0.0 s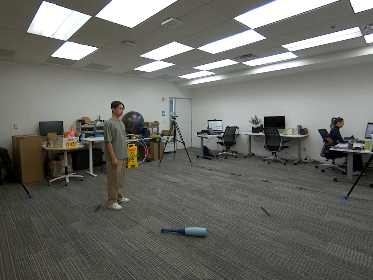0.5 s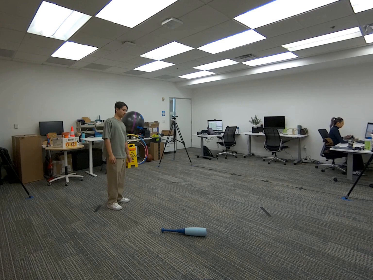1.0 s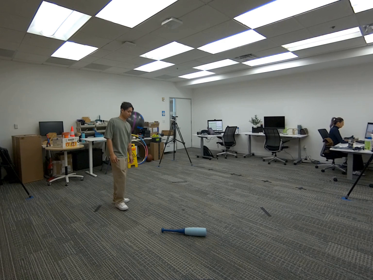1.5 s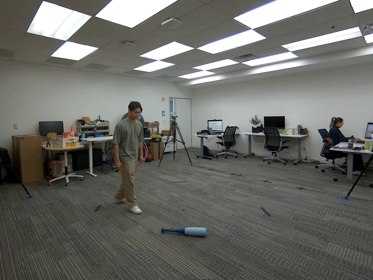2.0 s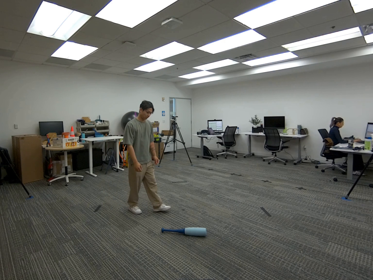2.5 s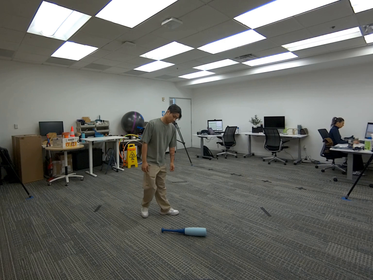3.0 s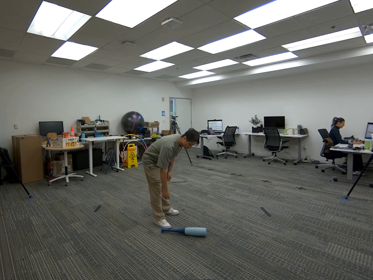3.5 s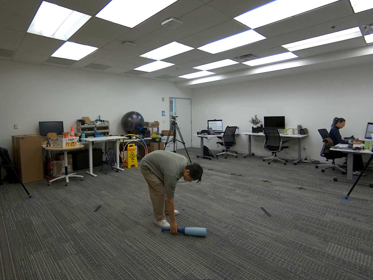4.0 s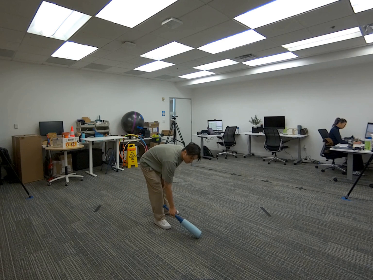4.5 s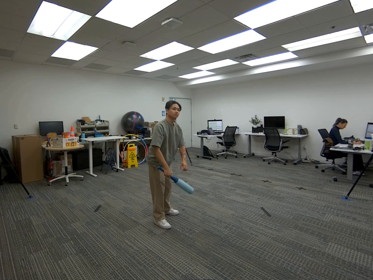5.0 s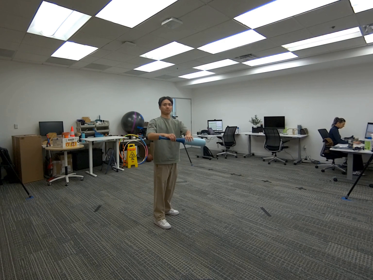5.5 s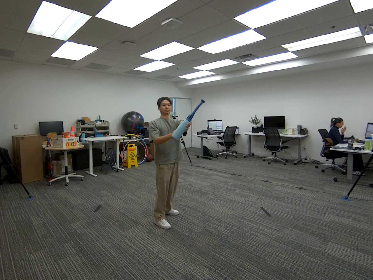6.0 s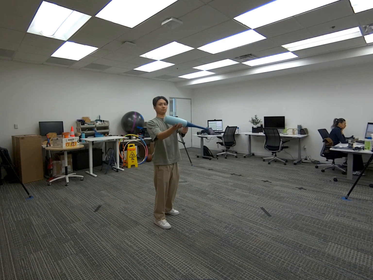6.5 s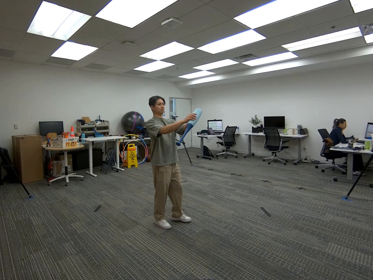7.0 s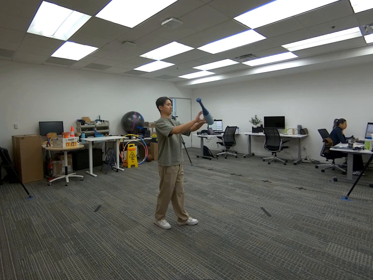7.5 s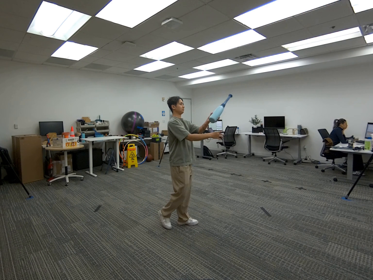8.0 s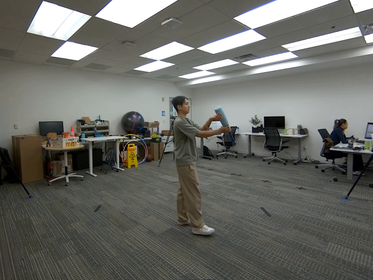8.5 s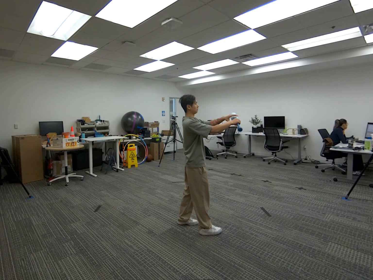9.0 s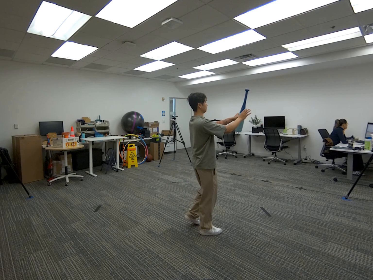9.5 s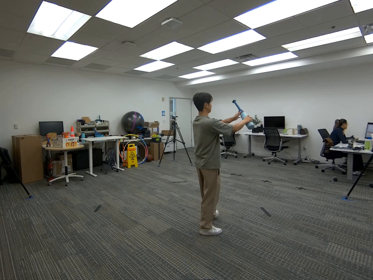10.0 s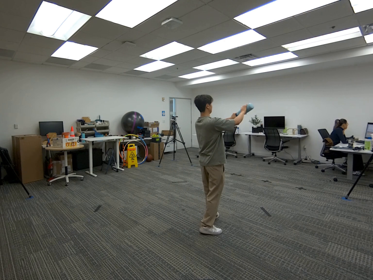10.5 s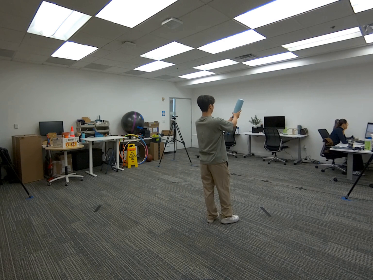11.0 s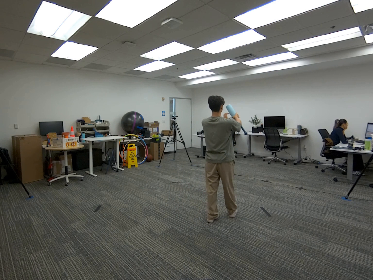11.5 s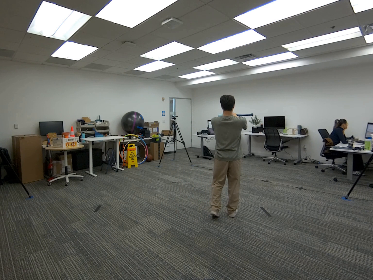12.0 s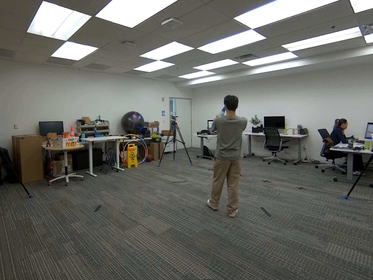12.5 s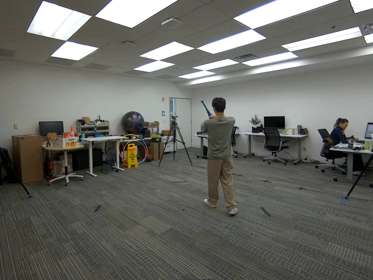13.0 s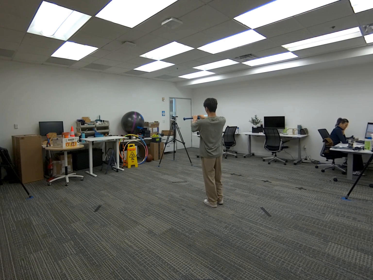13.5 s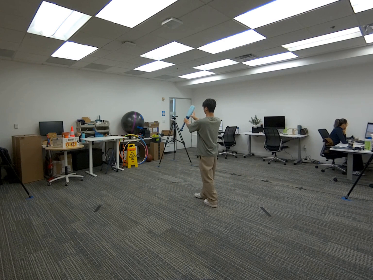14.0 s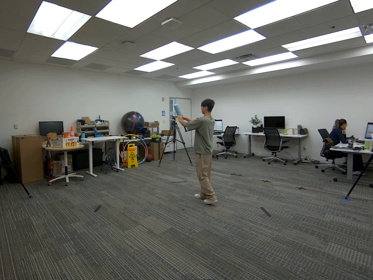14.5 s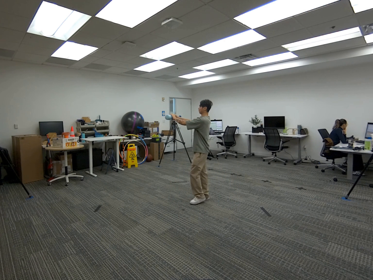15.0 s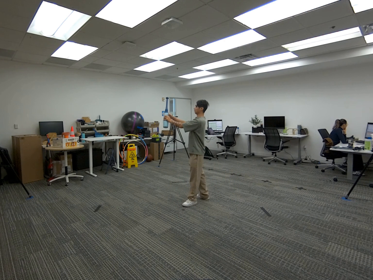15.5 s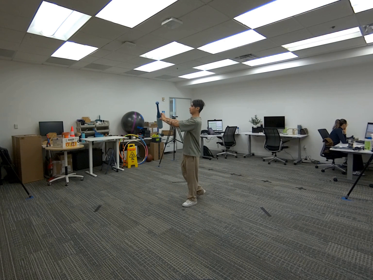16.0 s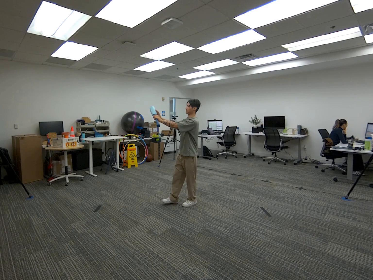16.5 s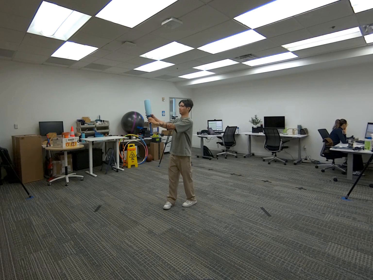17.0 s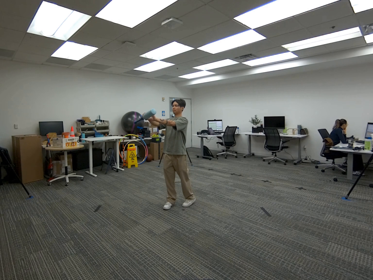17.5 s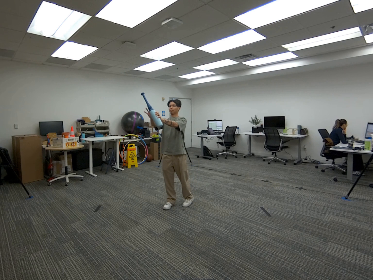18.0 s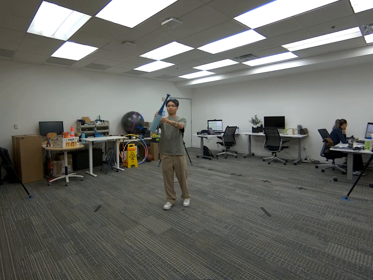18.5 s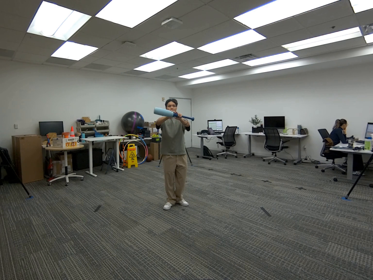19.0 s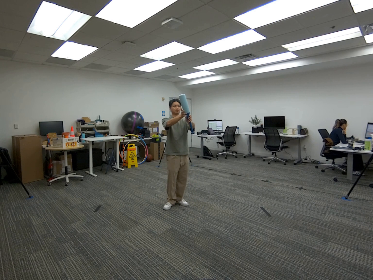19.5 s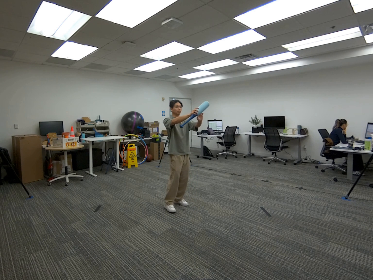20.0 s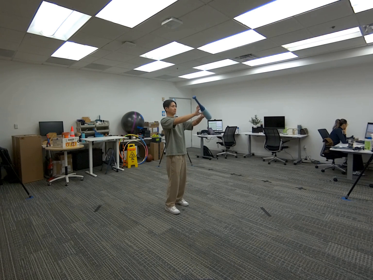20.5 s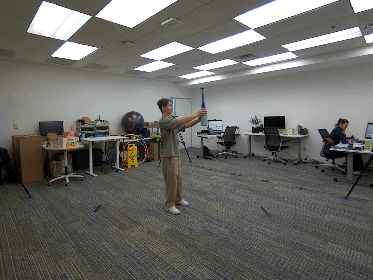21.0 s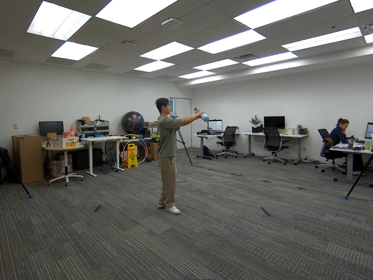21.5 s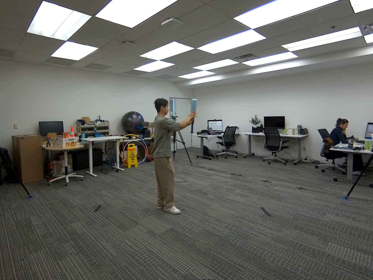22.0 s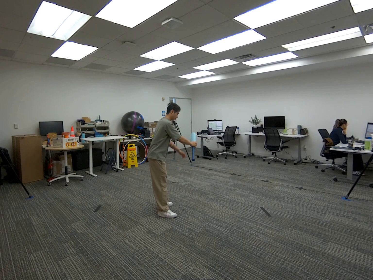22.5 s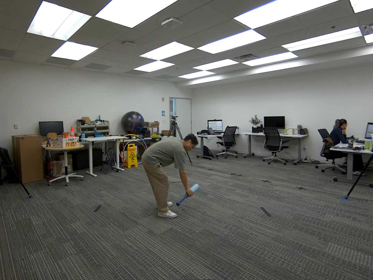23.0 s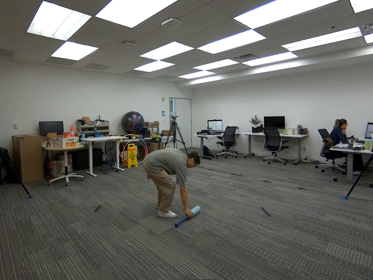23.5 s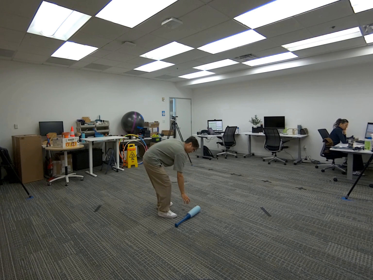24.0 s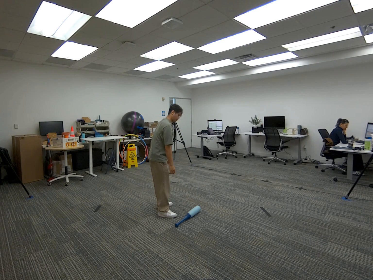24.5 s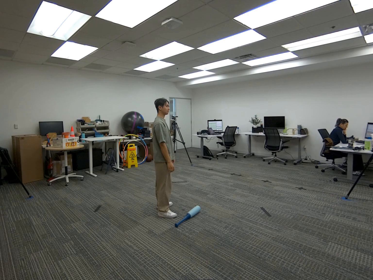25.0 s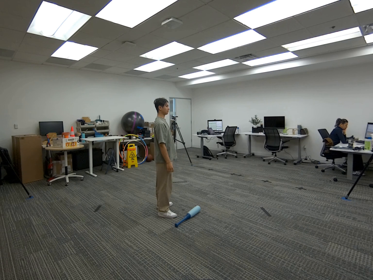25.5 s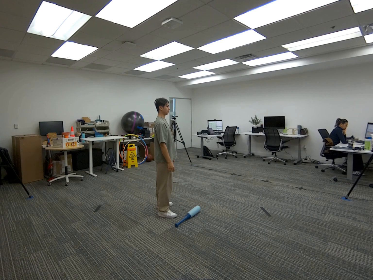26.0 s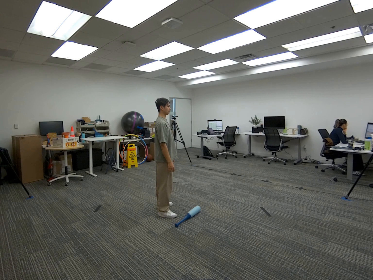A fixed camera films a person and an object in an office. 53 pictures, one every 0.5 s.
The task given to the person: Walk over to the baseball bat and pick up the baseball bat. Slowly begin to rotate the baseball bat and yourself around the bounding area so that every camera gets a visual of the baseball baat.
